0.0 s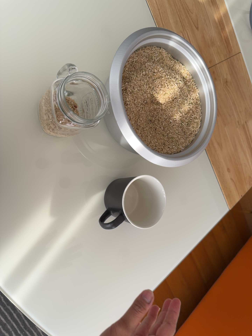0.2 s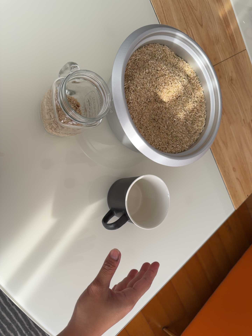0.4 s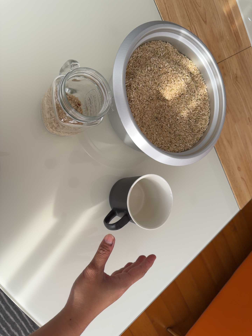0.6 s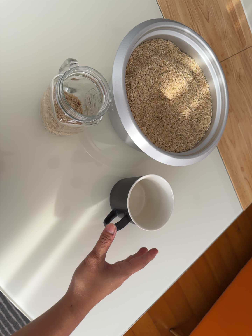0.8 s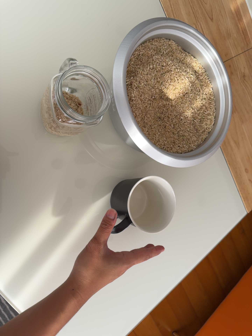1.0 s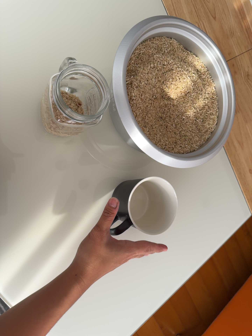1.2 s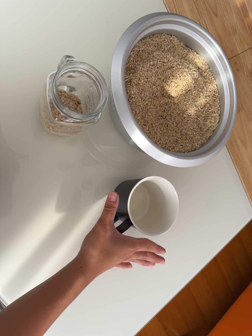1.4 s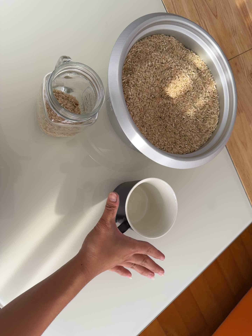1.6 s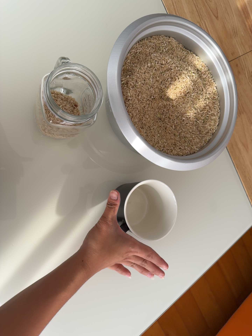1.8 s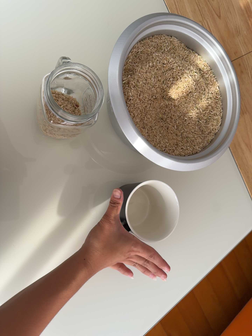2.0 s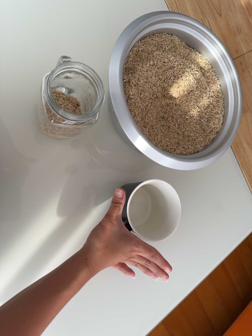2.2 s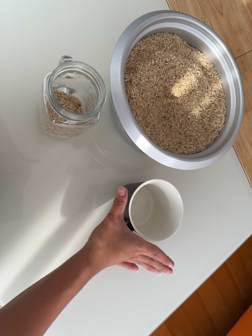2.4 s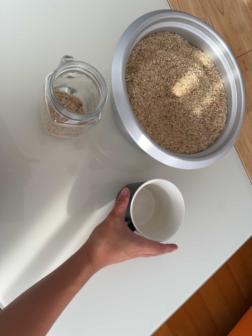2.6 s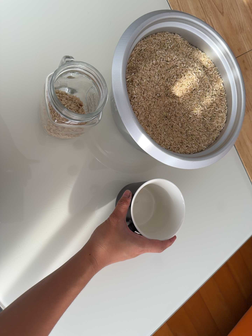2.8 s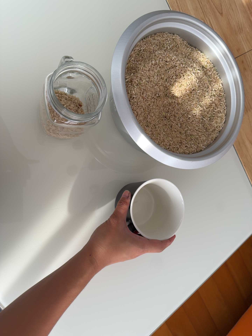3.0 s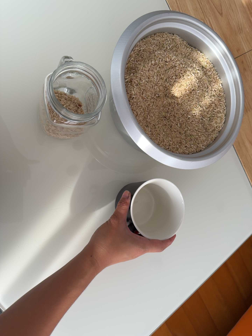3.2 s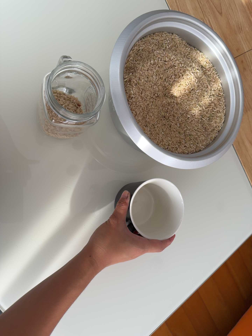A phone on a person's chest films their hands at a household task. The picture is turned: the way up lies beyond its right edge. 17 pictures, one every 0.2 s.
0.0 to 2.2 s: The camera travels forward, about 7 cm, so what stands in front looms larger.
2.2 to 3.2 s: The camera keeps its place and its aim.
The film runs backward here.
